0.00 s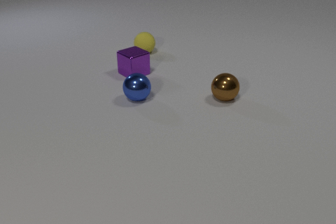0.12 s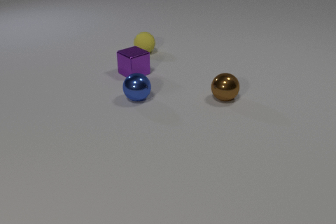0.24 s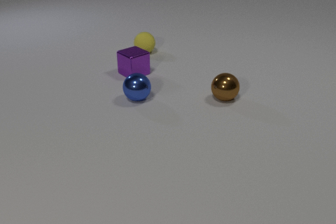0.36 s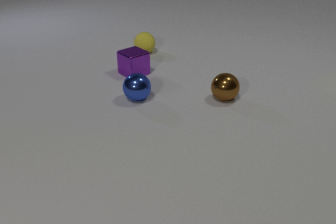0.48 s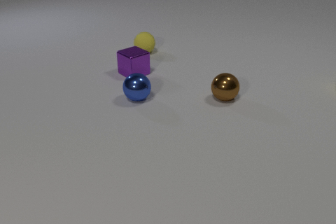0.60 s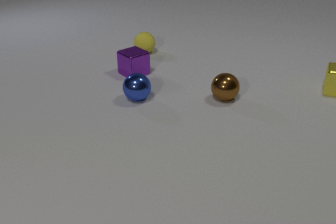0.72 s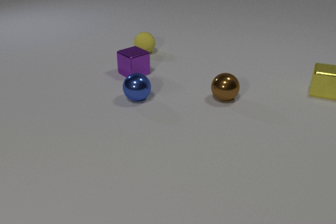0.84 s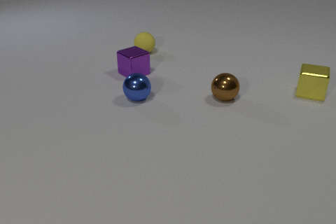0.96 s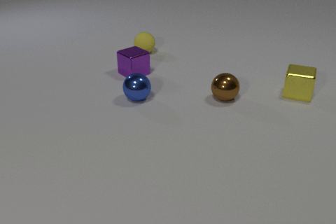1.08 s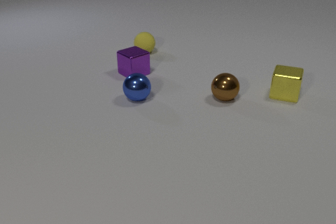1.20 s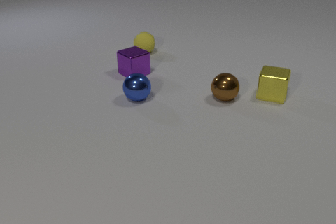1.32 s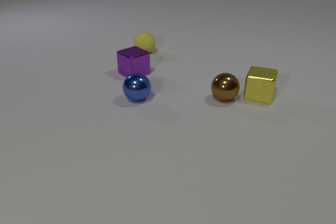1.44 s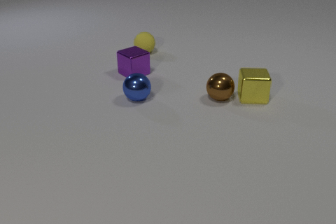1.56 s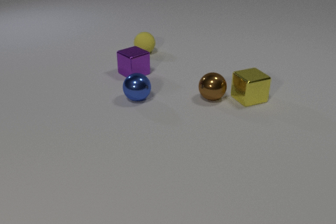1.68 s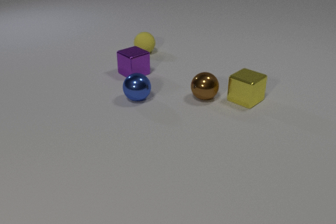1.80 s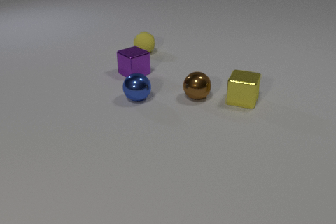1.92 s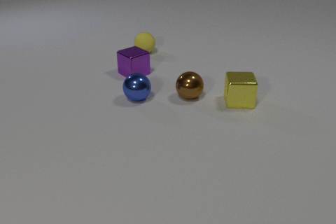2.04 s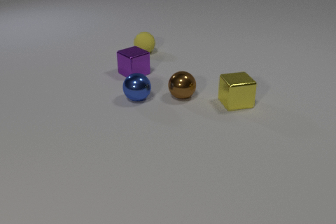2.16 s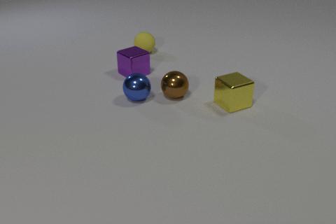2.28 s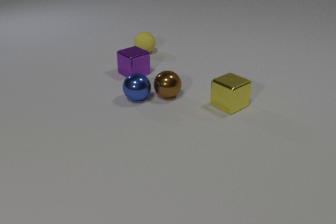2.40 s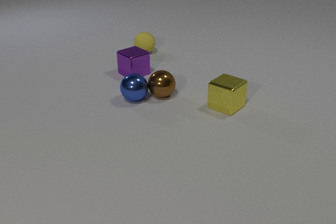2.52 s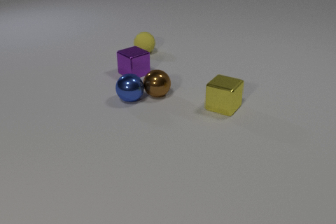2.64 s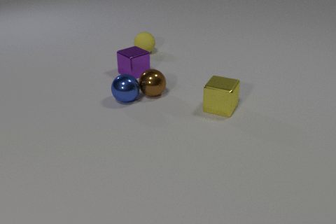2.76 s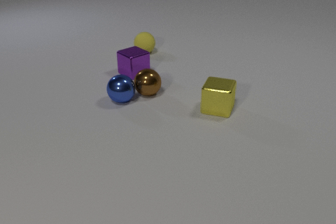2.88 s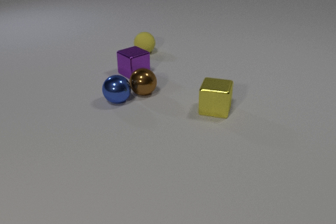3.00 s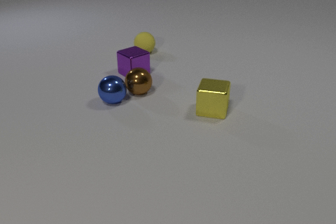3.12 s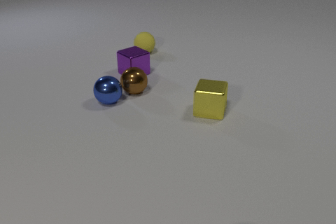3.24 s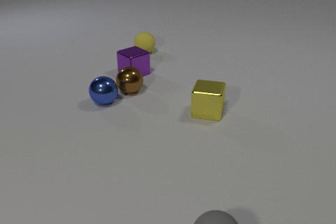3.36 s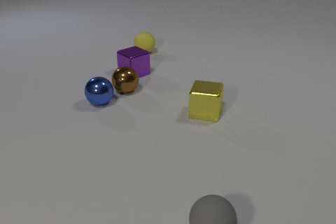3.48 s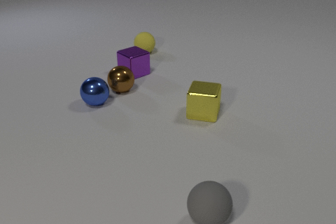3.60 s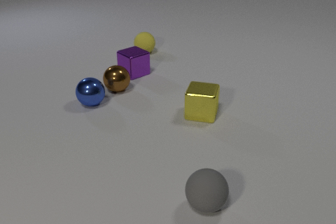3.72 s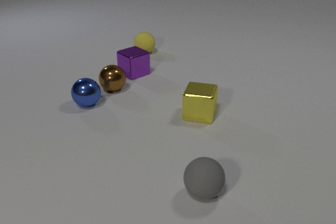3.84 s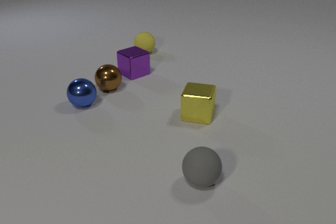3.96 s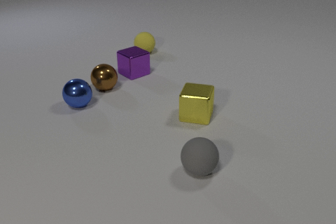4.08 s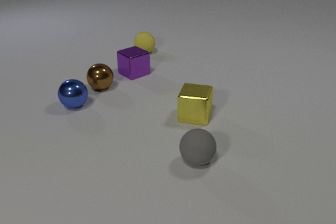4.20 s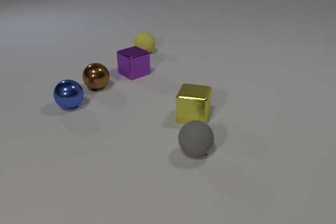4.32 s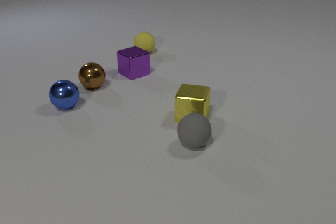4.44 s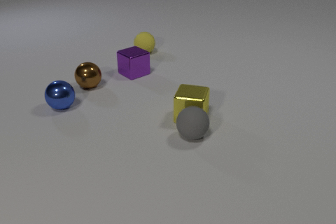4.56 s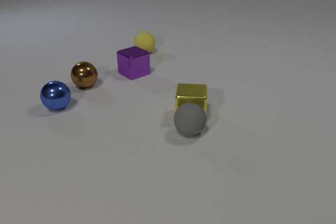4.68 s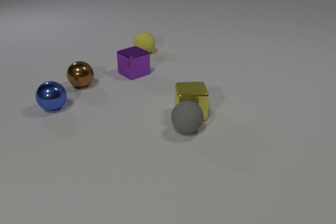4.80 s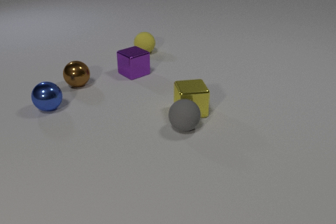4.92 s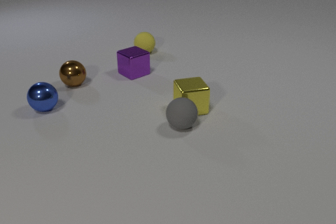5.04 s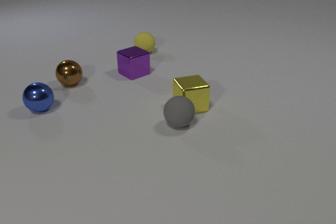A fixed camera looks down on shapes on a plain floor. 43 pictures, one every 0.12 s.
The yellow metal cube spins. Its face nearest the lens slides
to the right.
The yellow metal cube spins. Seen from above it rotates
counterclockwise.
0.00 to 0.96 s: The yellow metal cube comes in at the right edge, slides to the left and toward the camera.
0.96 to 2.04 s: The yellow metal cube slides to the left and toward the camera, spins counterclockwise seen from above by about 120 degrees, its near face sliding to the right. The brown metal sphere rolls to the left. The yellow metal cube and the brown metal sphere collide.
2.04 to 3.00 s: The yellow metal cube slides to the left and toward the camera, spins counterclockwise seen from above by about 60 degrees, its near face sliding to the right. The brown metal sphere rolls to the left. The blue metal sphere rolls to the left. The brown metal sphere and the blue metal sphere collide.
3.00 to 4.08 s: The yellow metal cube slides to the left and toward the camera. The brown metal sphere rolls to the left and away from the camera. The gray rubber sphere comes in at the bottom edge, rolls away from the camera. The blue metal sphere rolls to the left.
4.08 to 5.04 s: The yellow metal cube slides away from the camera, spins counterclockwise seen from above by about 30 degrees, its near face sliding to the right. The brown metal sphere rolls to the left and away from the camera. The gray rubber sphere rolls away from the camera. The blue metal sphere rolls to the left. The yellow metal cube and the gray rubber sphere collide.
Are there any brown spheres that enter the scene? no.
What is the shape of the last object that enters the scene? sphere.
What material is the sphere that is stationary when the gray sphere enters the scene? rubber.
